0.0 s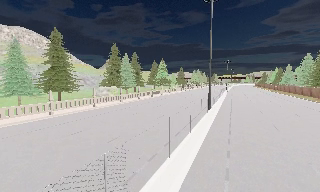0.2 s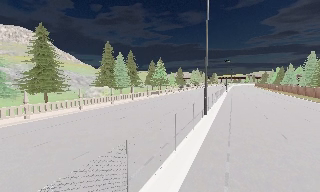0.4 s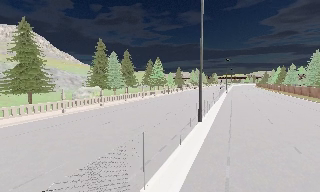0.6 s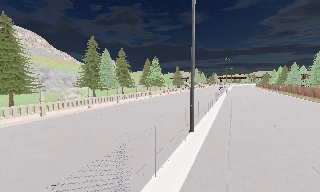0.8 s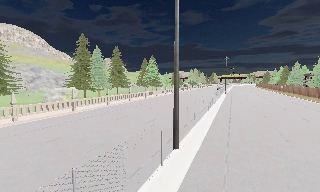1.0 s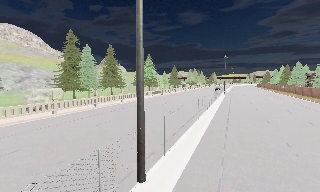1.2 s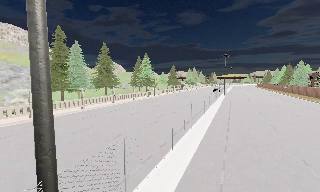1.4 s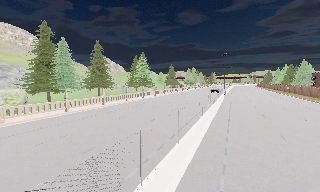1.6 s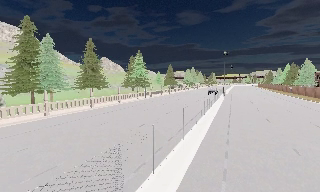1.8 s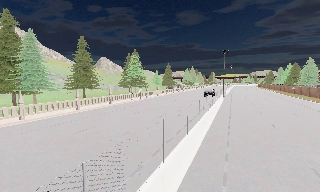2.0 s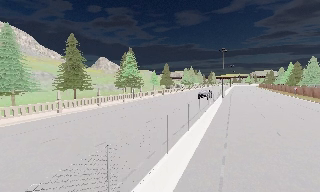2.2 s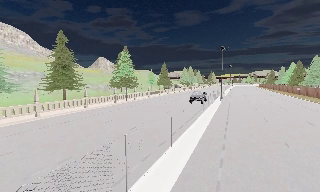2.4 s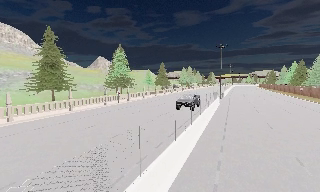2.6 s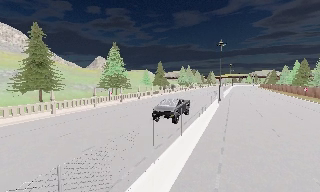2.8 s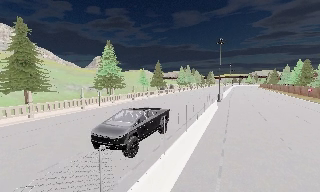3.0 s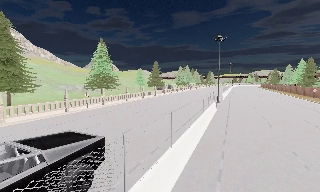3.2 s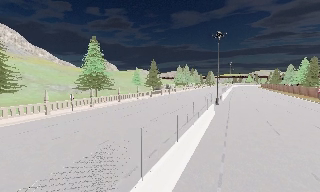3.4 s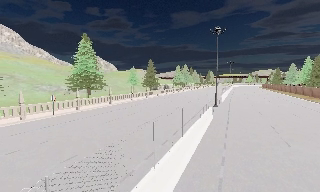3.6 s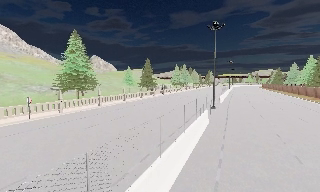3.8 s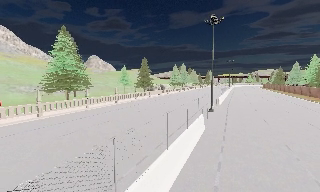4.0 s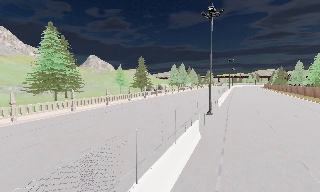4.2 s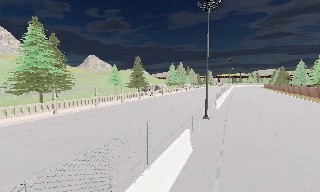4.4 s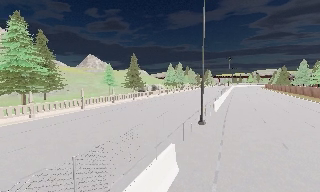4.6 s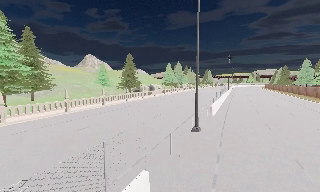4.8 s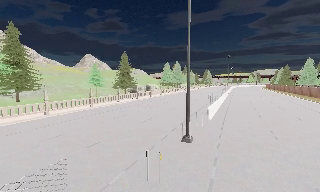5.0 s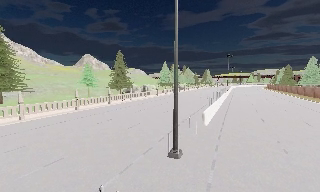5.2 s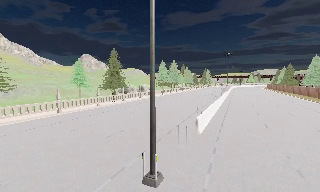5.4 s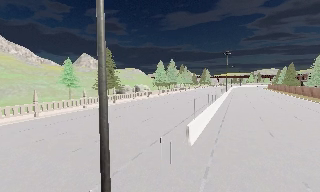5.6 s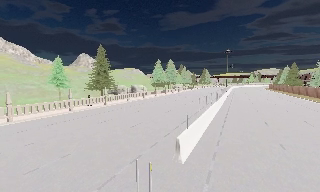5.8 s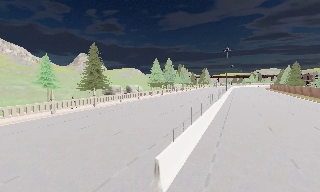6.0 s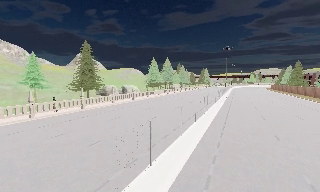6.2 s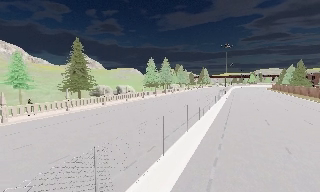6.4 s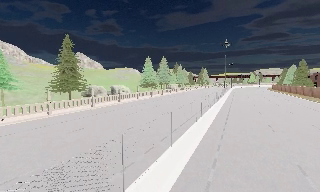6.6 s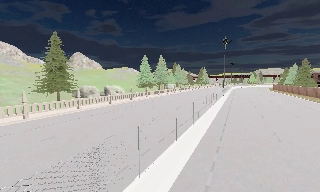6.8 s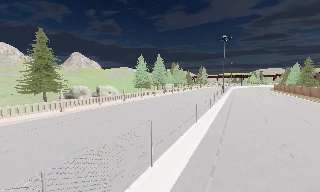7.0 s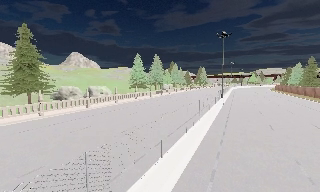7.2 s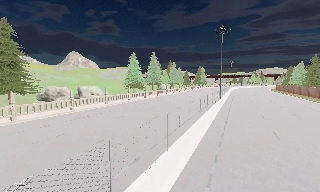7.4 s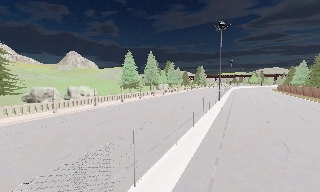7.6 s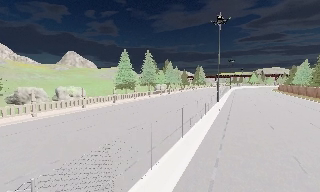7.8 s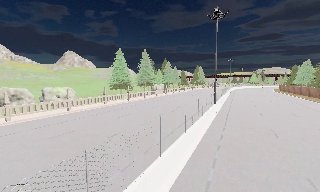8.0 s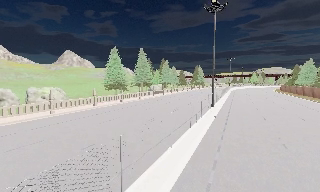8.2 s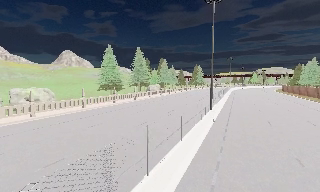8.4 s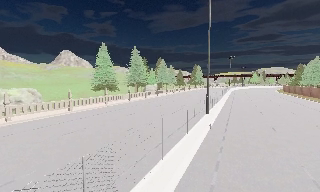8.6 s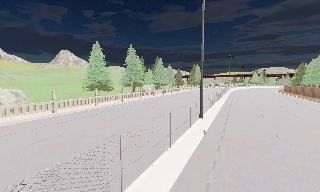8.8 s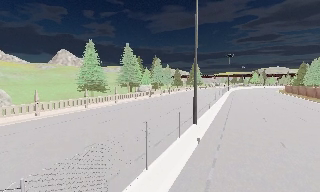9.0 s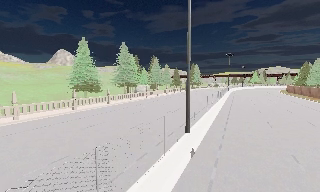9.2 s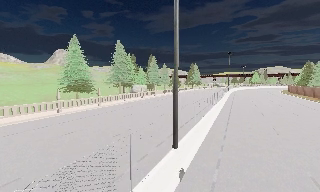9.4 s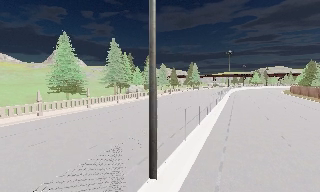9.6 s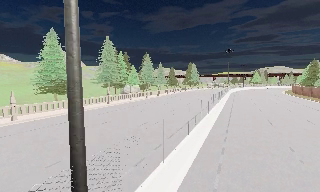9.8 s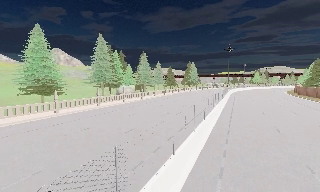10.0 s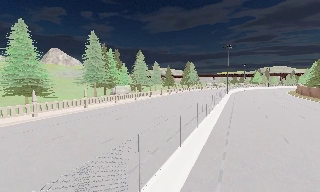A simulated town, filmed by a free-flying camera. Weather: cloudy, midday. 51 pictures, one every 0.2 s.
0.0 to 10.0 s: The camera travels forward and to its right, about 115 m, so what stands in front looms larger.
The film runs forward here.
